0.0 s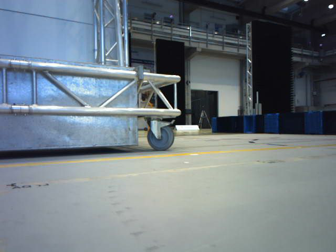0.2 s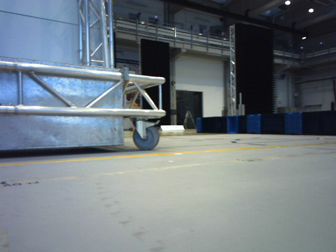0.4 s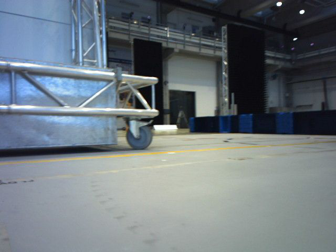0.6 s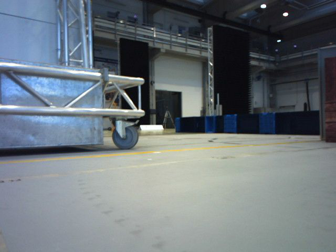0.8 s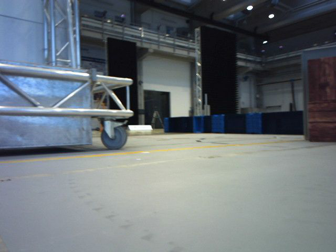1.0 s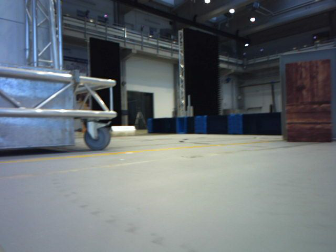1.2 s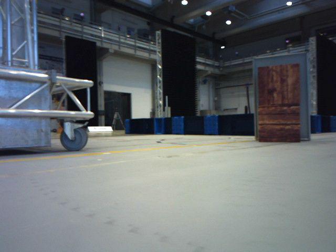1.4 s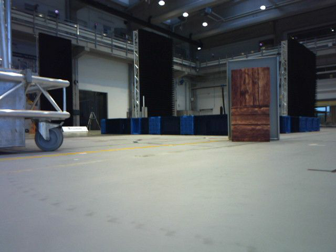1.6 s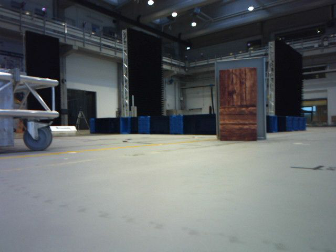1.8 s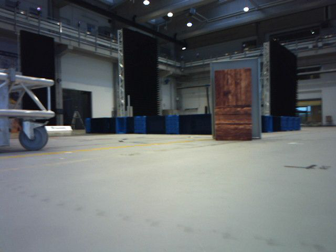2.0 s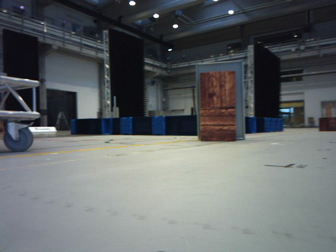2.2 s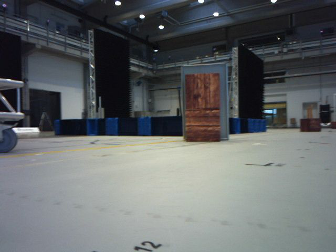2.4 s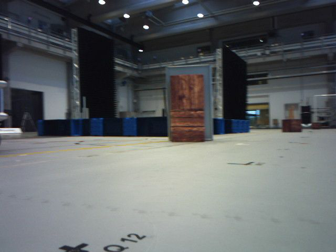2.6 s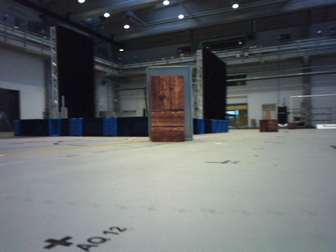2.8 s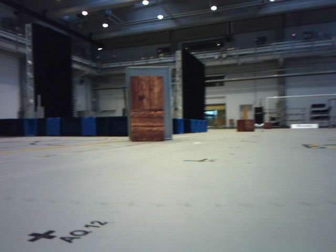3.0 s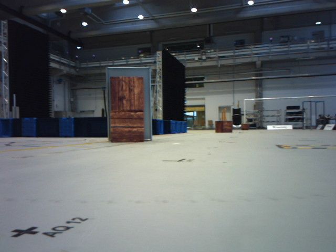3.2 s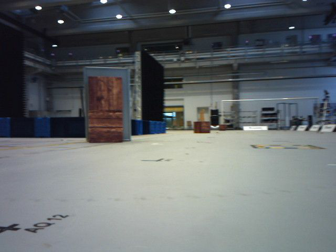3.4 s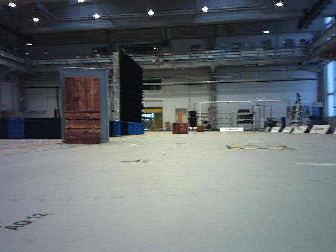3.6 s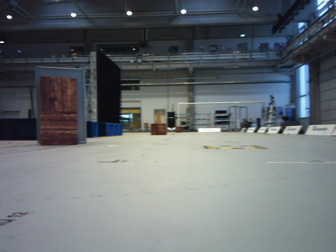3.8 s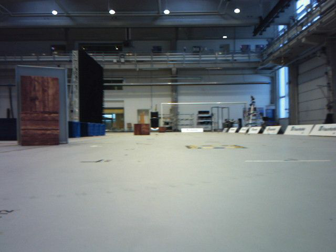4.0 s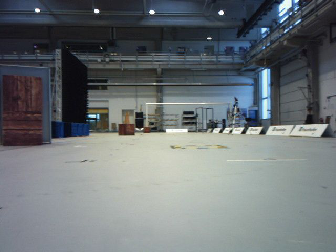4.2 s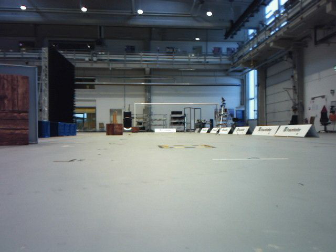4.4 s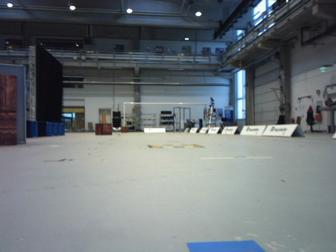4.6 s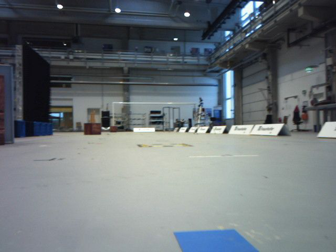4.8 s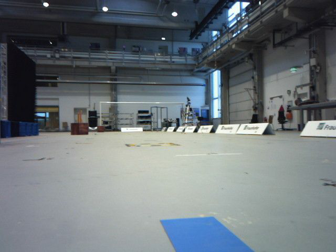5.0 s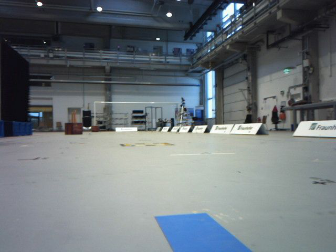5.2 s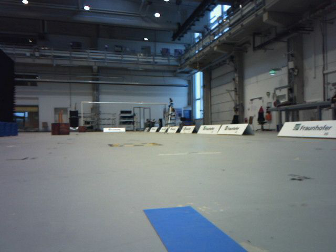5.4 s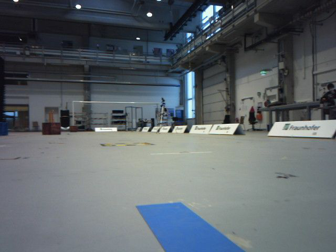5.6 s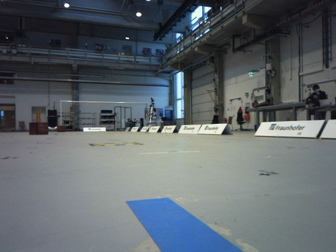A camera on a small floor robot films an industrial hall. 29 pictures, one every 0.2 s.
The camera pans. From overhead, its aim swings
clockwise.
The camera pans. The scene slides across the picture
to the left.
0.0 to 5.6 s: The scene slides to the left, as the camera pans about 75 degrees to its right. It travels backward, about 1 m.
The film runs backward here.
